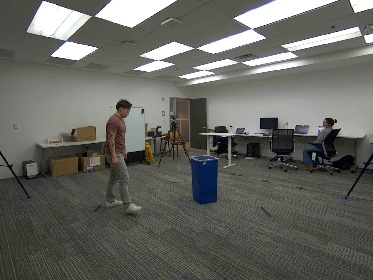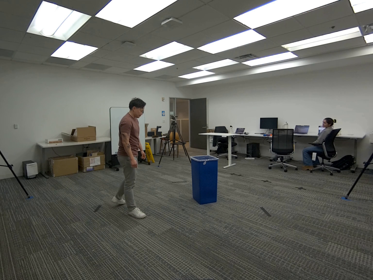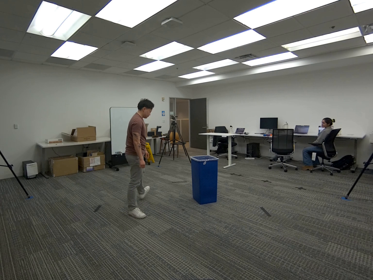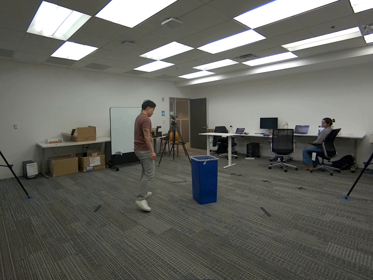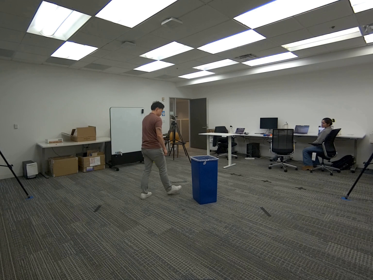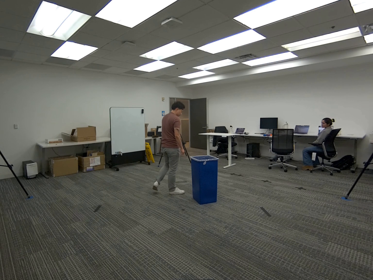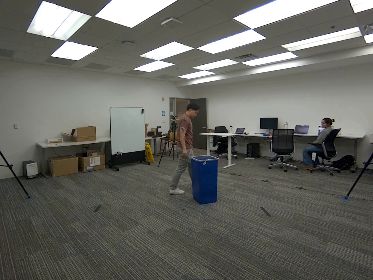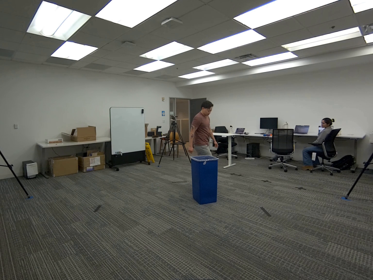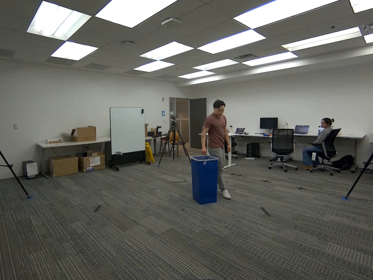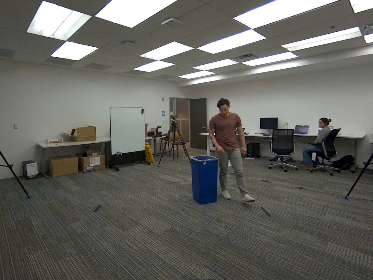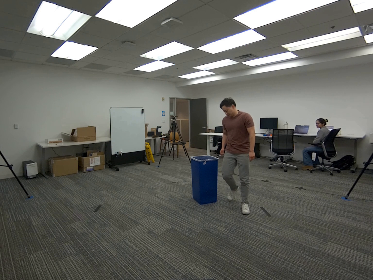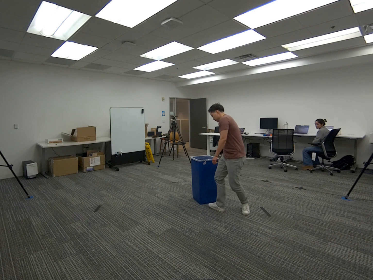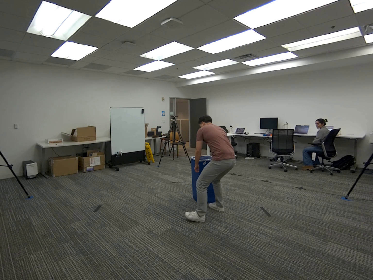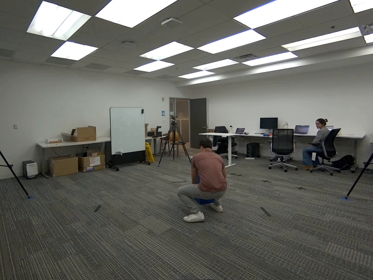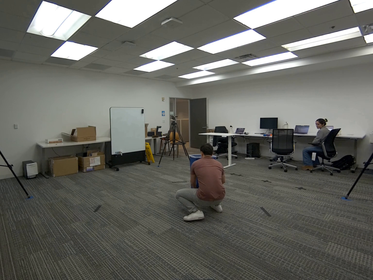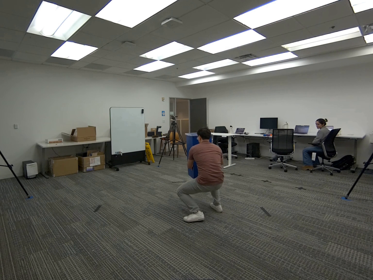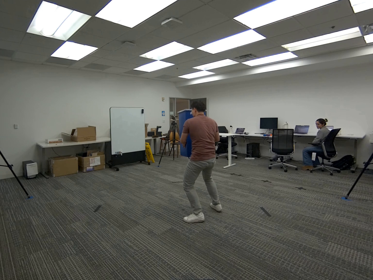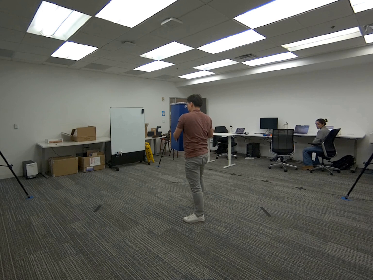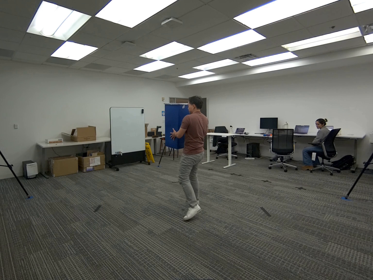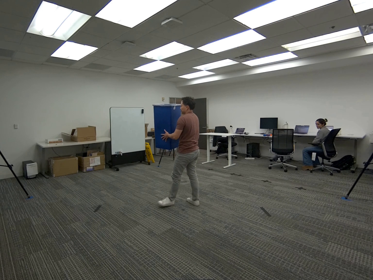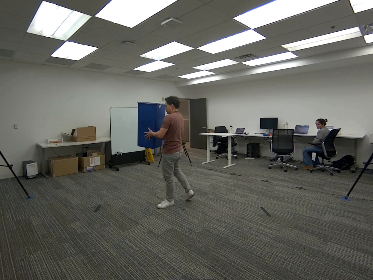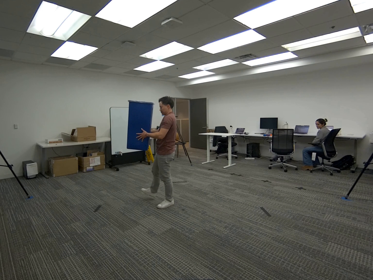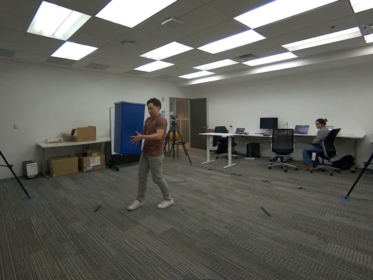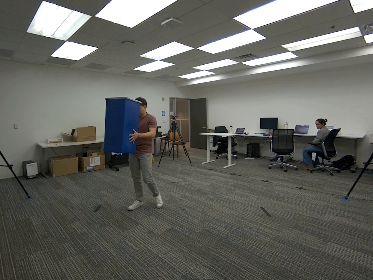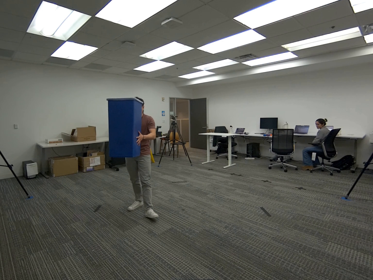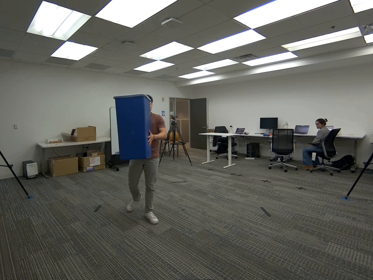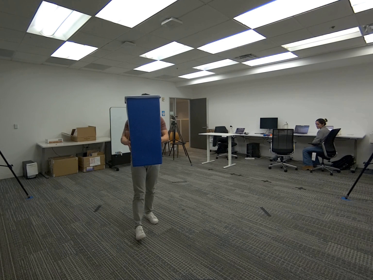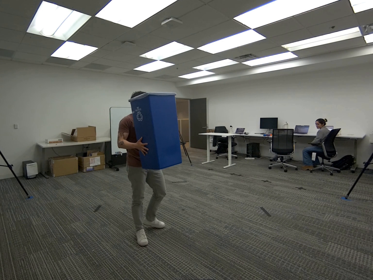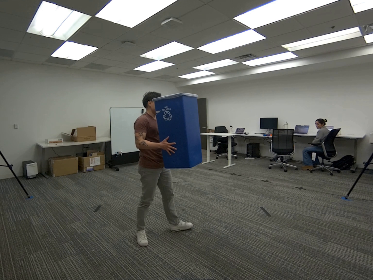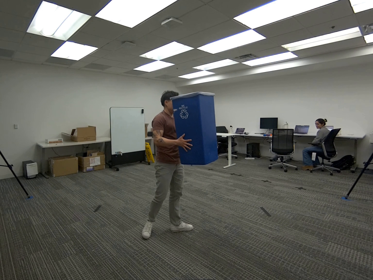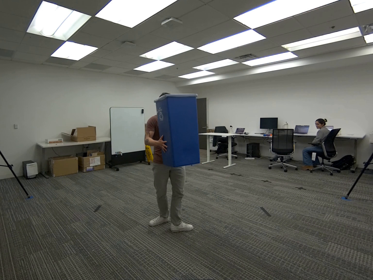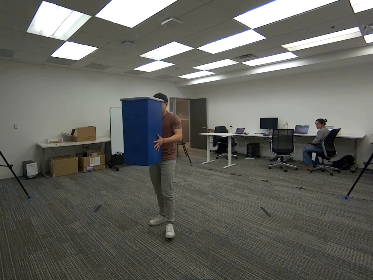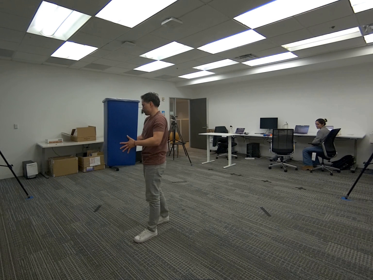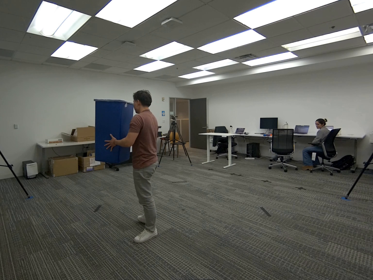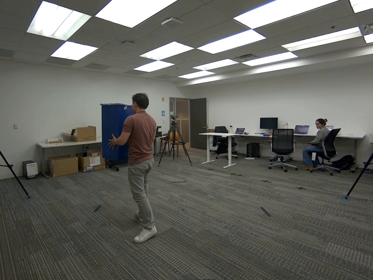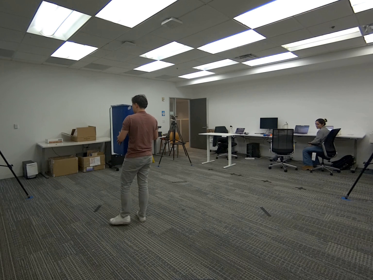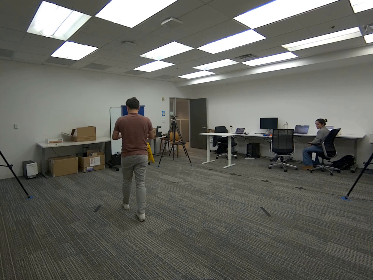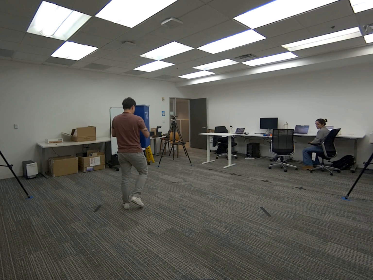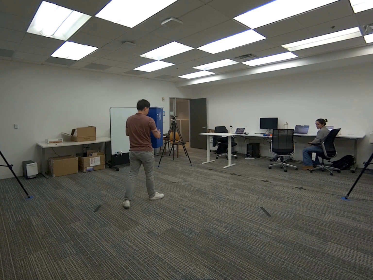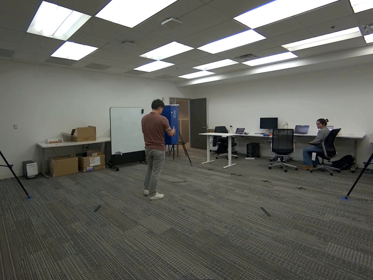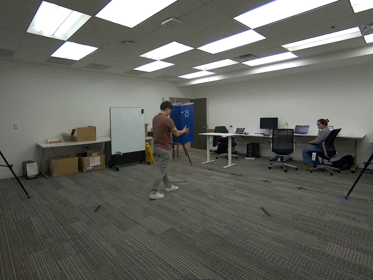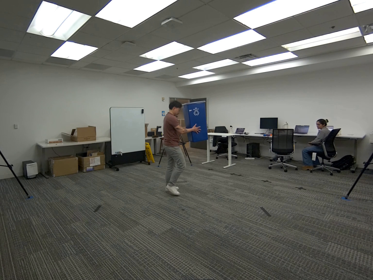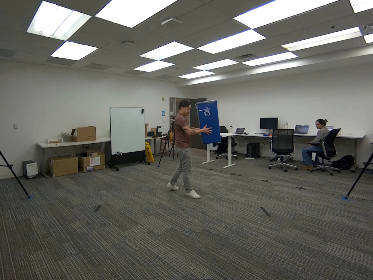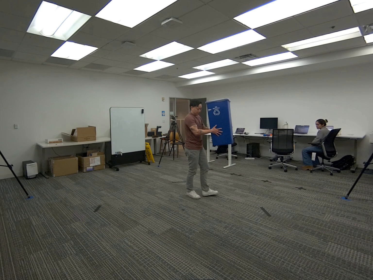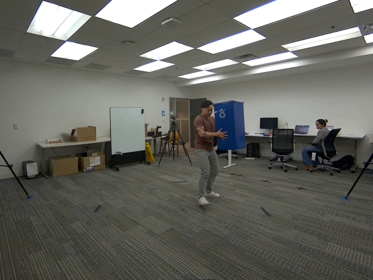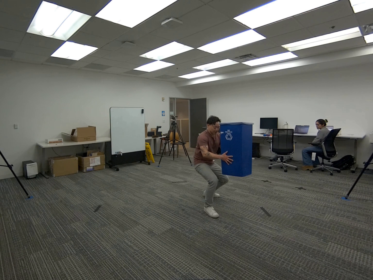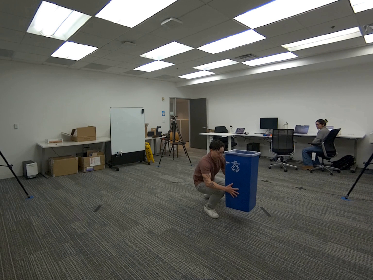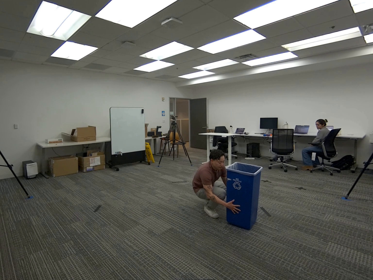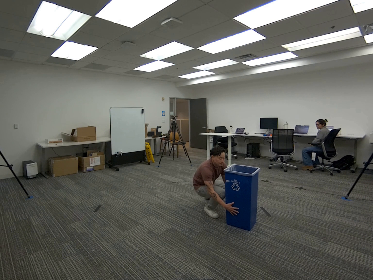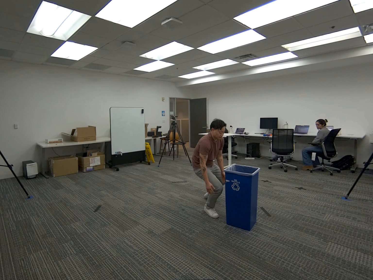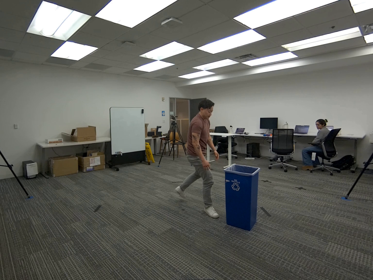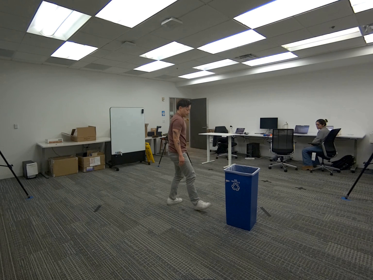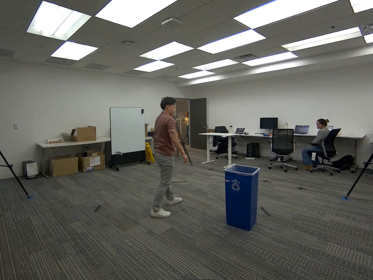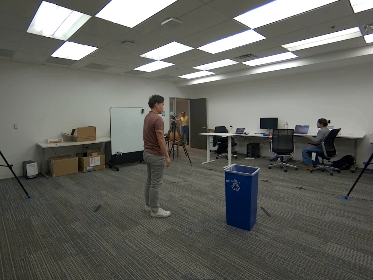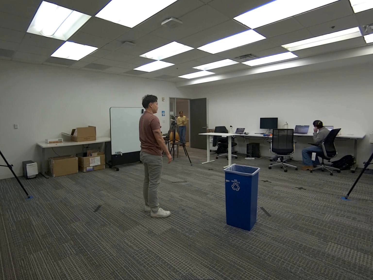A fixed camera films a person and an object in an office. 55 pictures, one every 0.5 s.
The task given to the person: Pick up trash can from the bottom of the container, walk within the bounding area and place on the floor.
